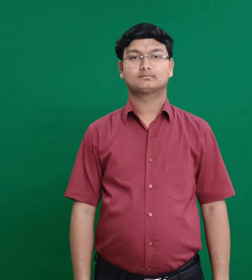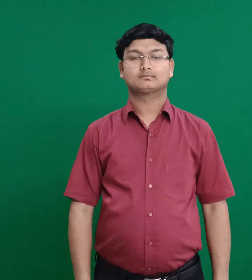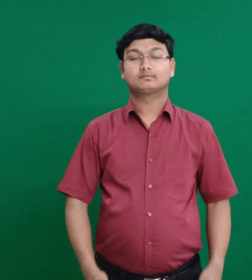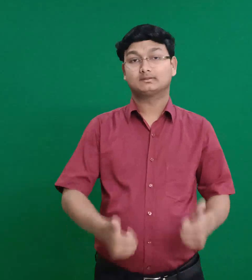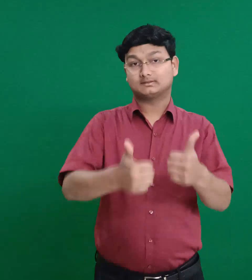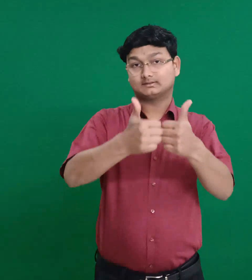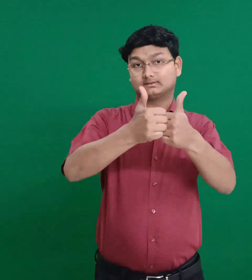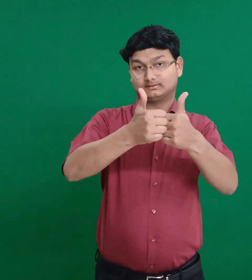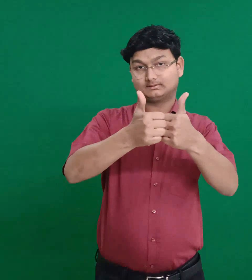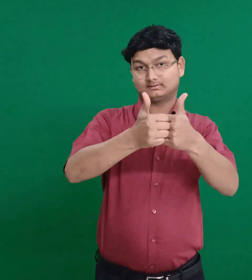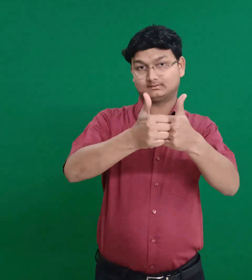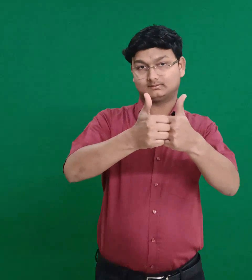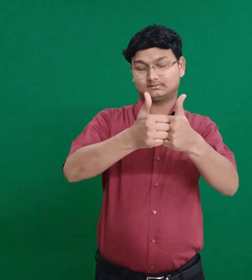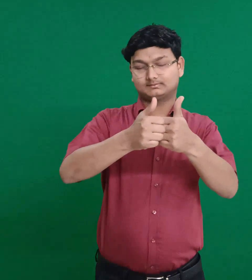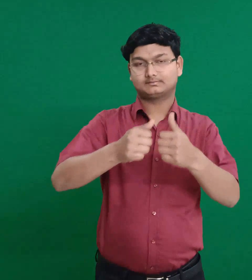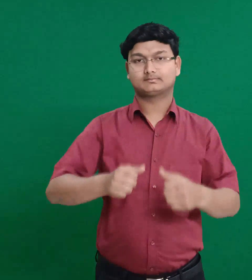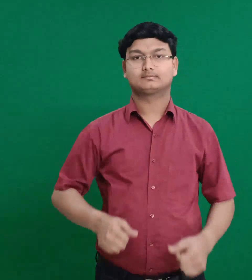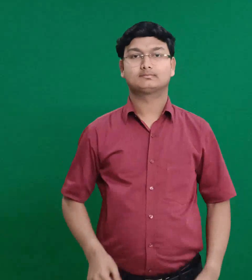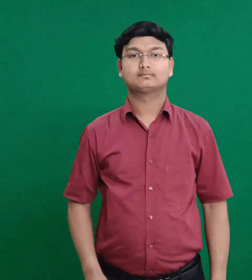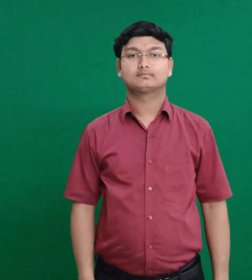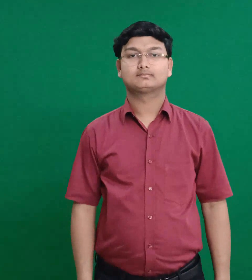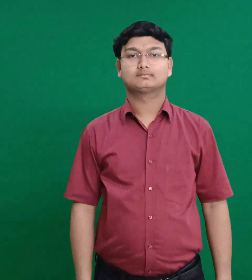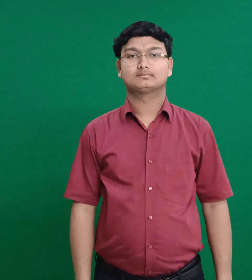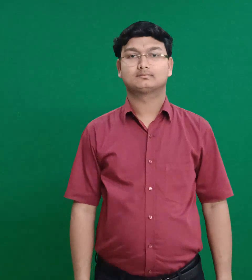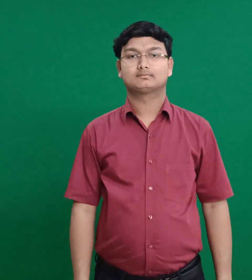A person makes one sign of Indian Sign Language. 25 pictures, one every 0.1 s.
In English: ashdod
